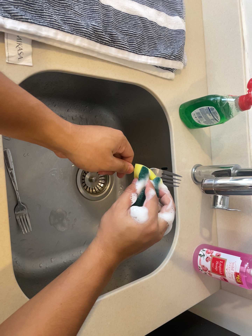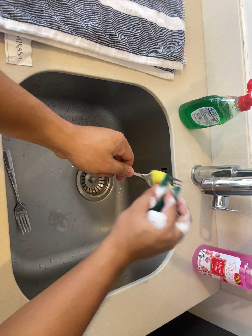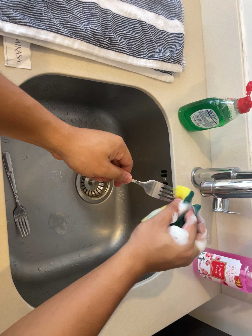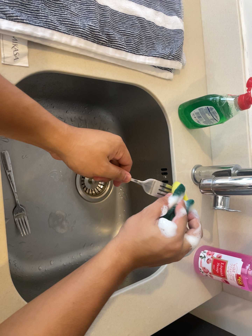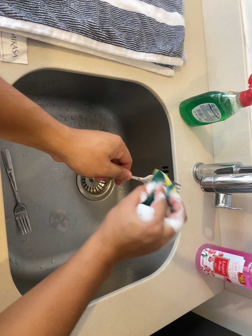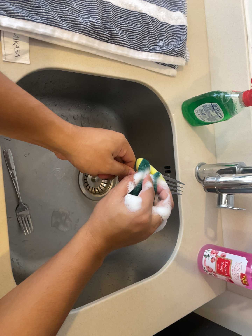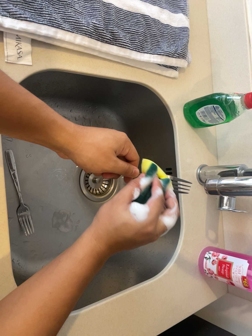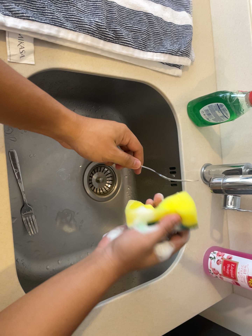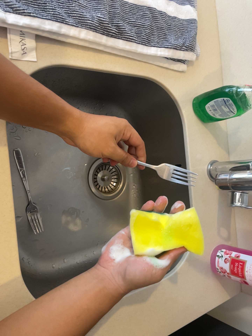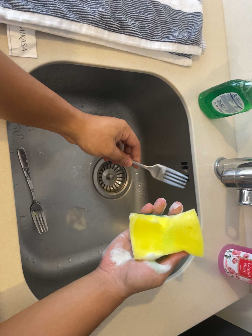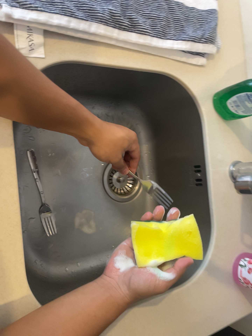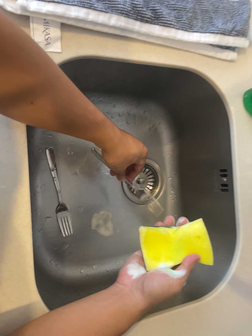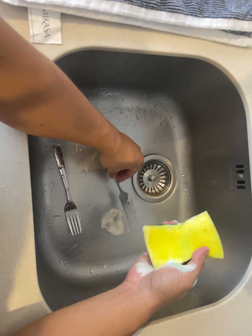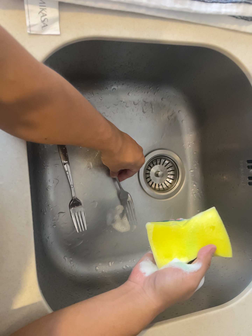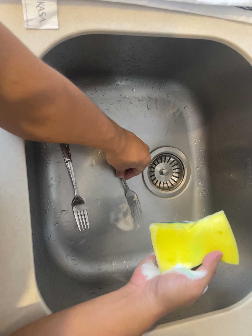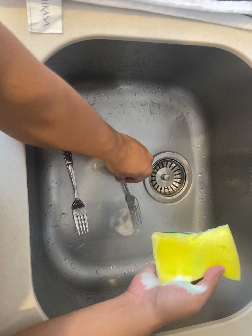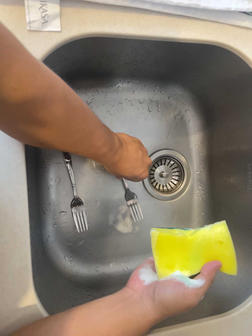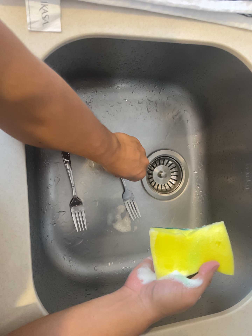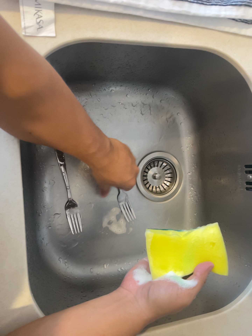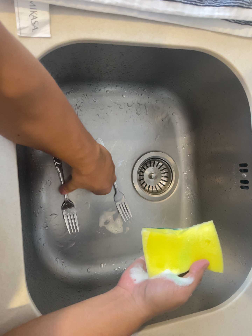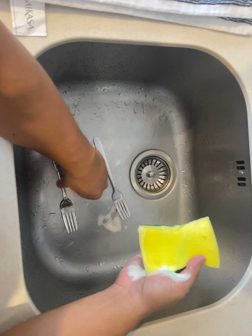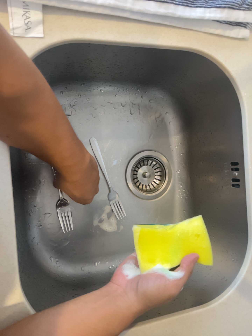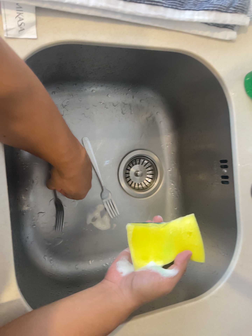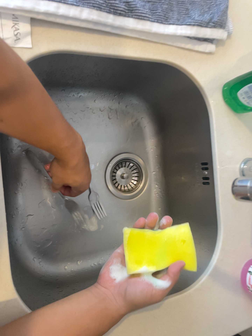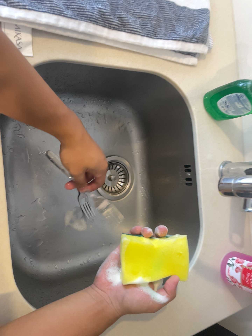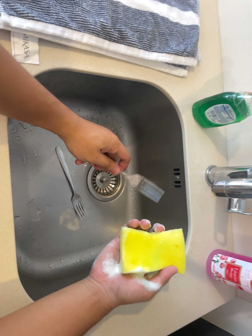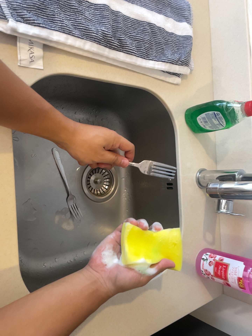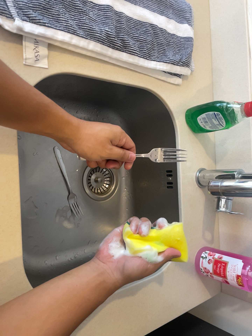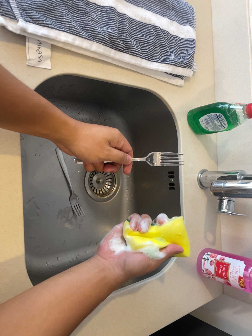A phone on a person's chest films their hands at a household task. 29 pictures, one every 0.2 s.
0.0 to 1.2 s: The camera keeps its place and its aim.
1.2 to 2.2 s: The scene slides to the right, as the camera pans about 15 degrees to its left. It travels forward, about 7 cm, so what stands in front looms larger.
2.2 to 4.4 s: The camera shifts only a little, or ends up much as it began.
4.4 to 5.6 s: The camera pans to its right by about 15 degrees. It travels backward and to its left, about 16 cm, so what stands in front gets smaller.
The film runs forward here.
